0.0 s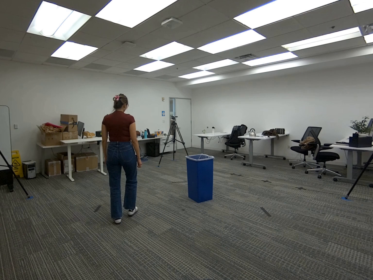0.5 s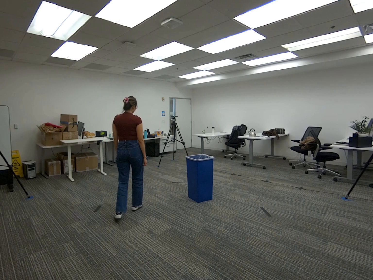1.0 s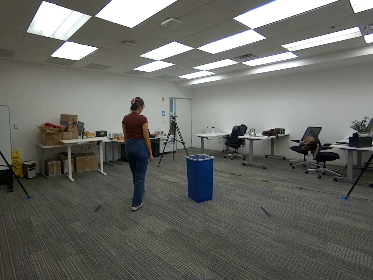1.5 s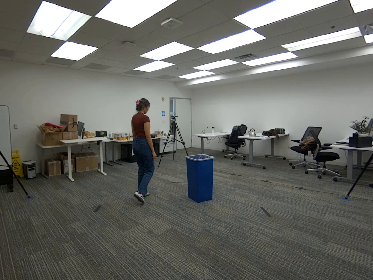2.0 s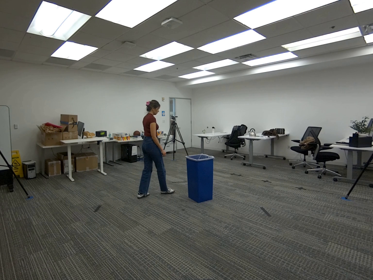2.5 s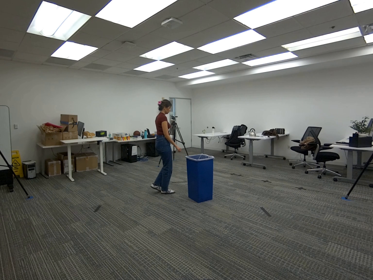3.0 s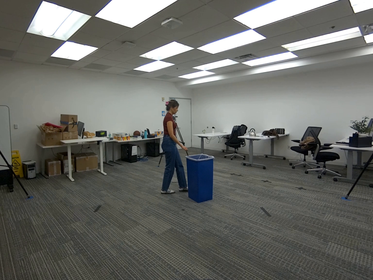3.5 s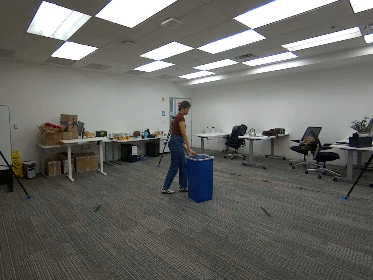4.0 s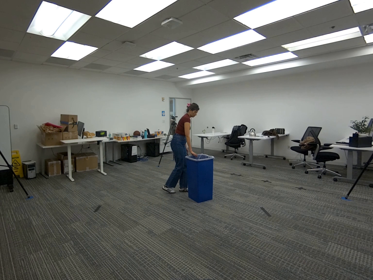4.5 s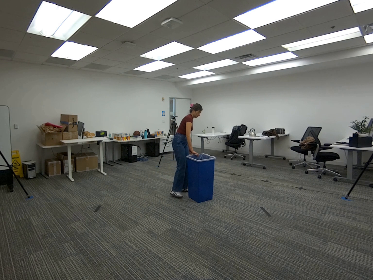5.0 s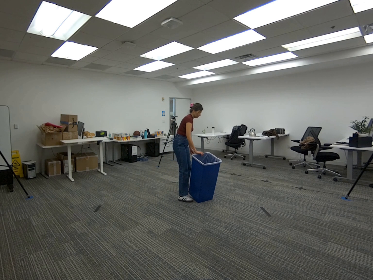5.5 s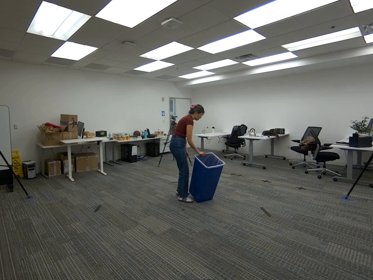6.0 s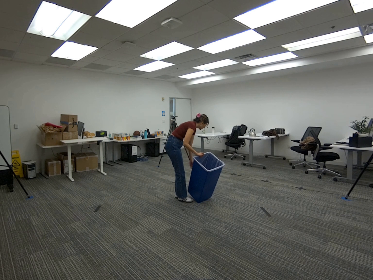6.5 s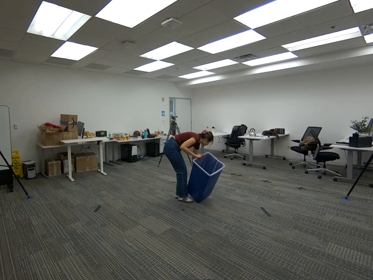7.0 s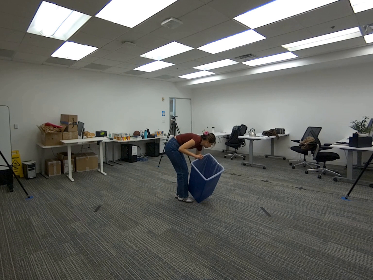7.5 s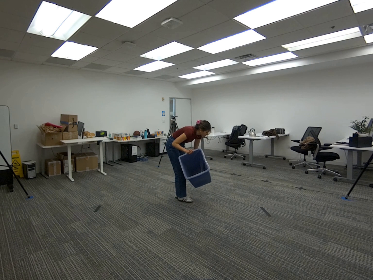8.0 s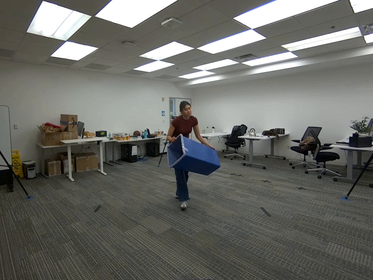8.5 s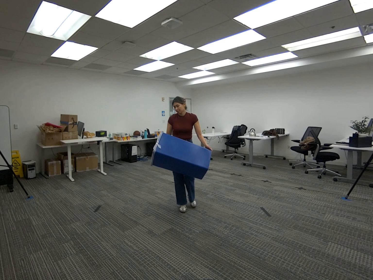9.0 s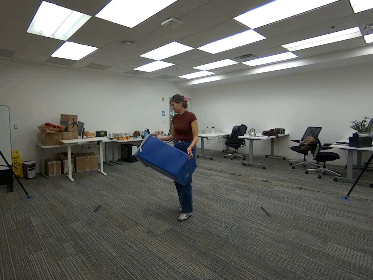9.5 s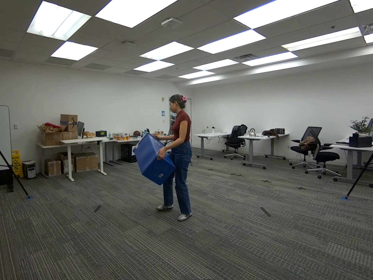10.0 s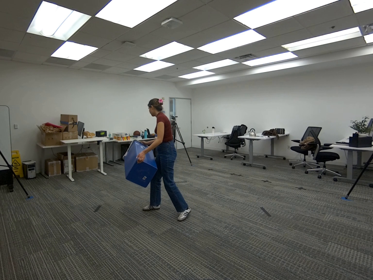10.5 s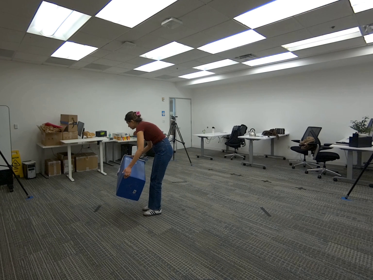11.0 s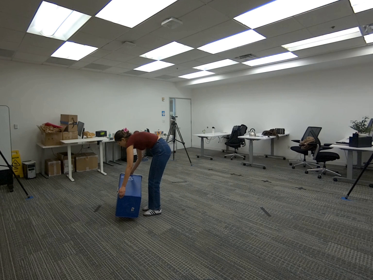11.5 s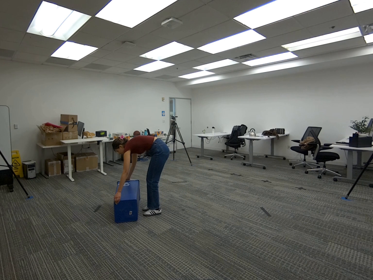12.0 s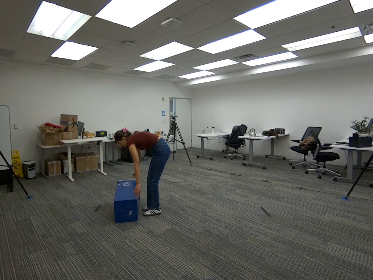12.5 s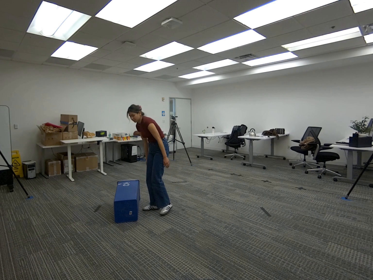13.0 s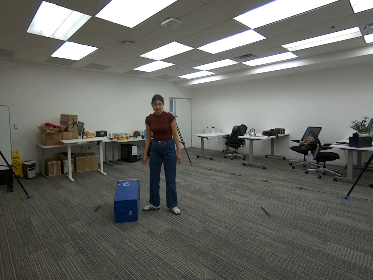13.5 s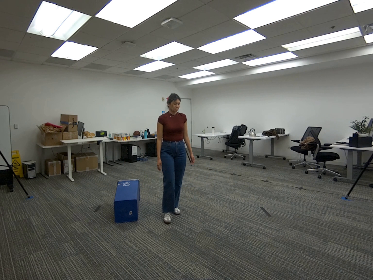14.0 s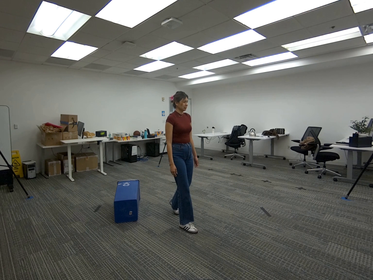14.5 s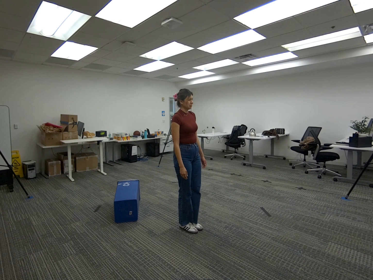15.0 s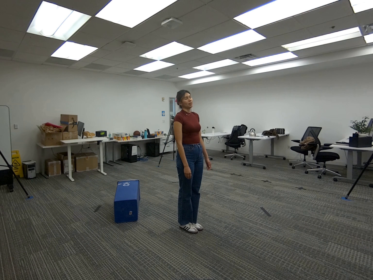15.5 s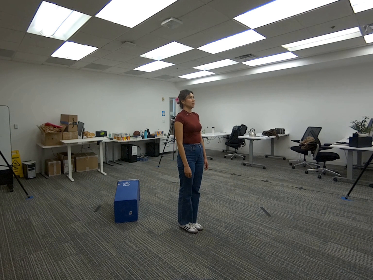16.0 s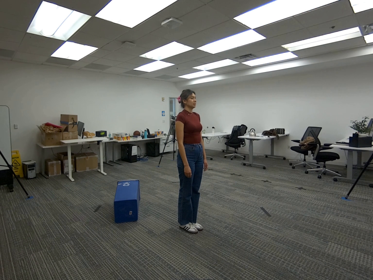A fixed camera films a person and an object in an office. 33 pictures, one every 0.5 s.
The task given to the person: Walk over to the blue trash can and lift and place the trash can on its side.
